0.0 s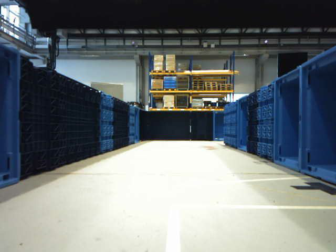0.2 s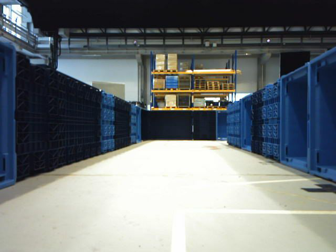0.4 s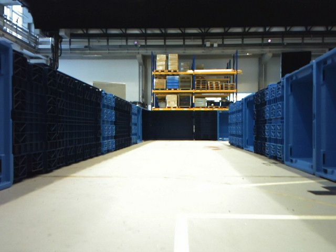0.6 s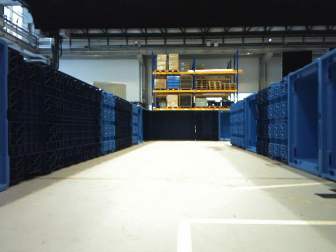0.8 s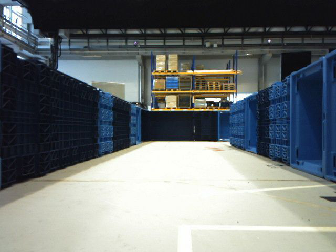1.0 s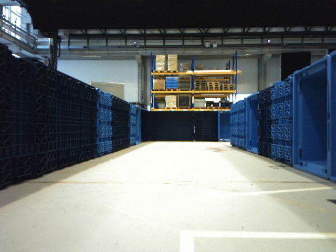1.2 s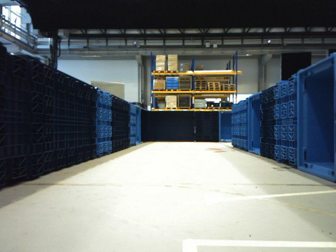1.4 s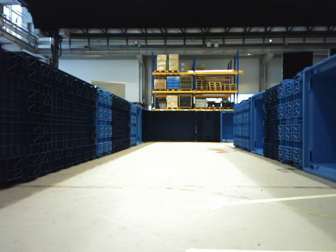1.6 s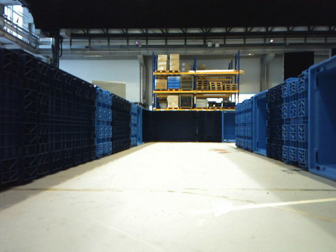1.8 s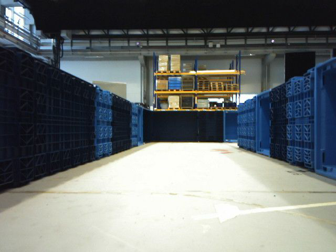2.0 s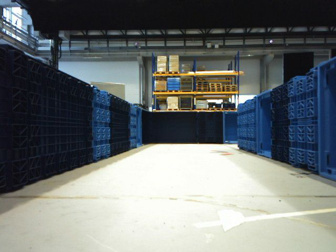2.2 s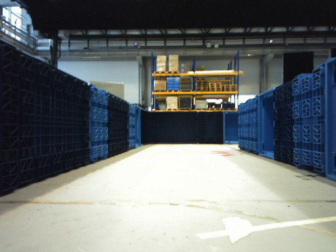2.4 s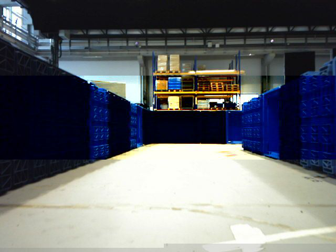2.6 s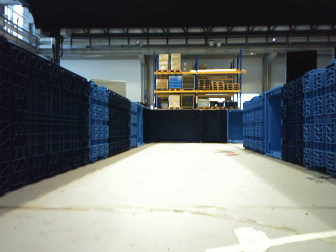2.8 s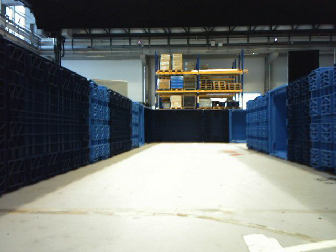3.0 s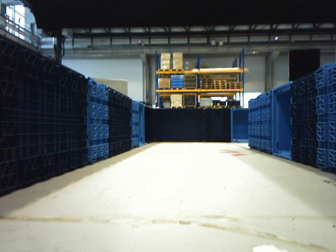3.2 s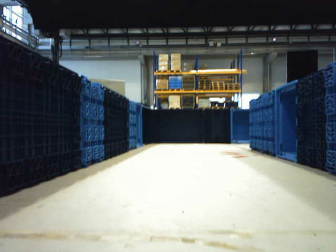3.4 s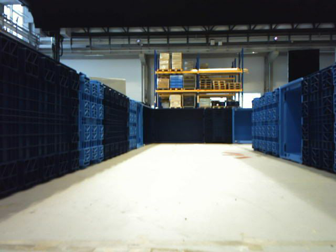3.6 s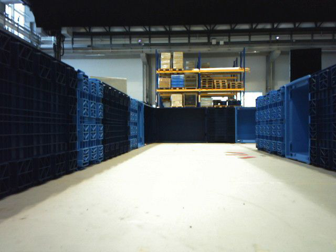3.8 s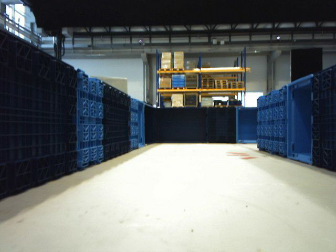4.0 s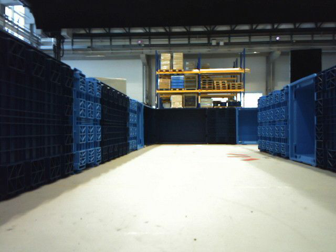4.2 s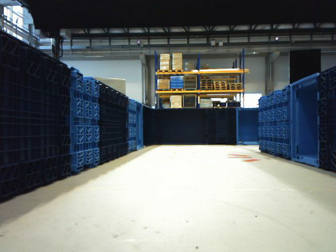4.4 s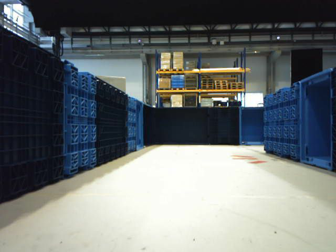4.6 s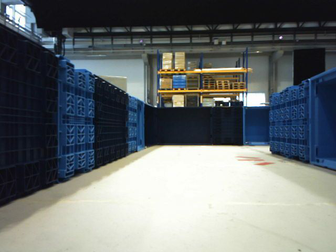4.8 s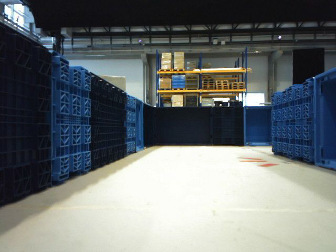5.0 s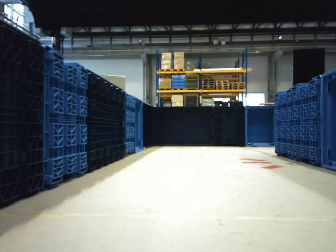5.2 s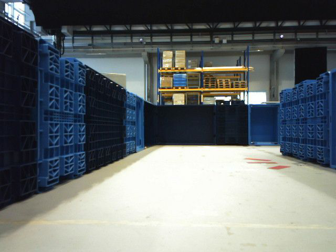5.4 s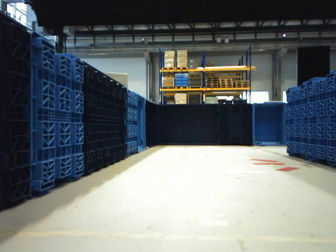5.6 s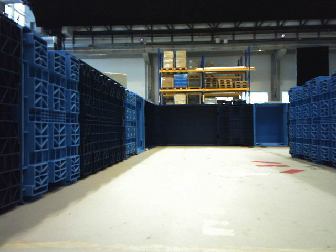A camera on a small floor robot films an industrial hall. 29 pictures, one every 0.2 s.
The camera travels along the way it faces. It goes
forward.
0.0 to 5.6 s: The camera travels forward, about 1.2 m, so what stands in front looms larger.
The film runs forward here.
